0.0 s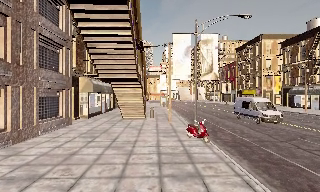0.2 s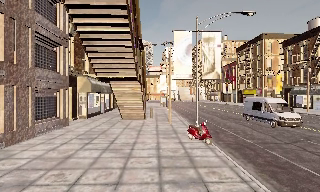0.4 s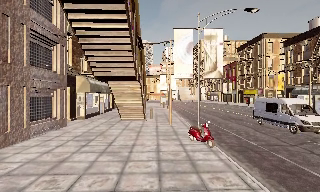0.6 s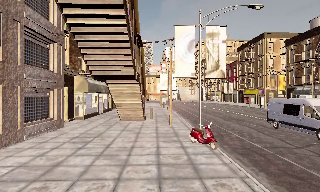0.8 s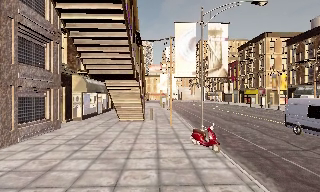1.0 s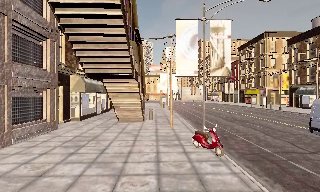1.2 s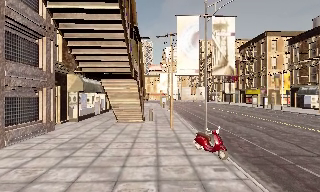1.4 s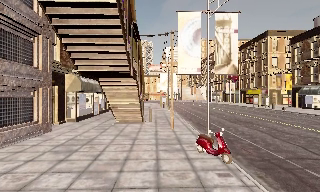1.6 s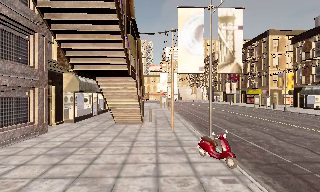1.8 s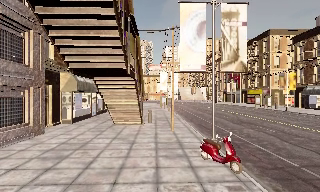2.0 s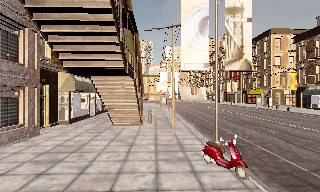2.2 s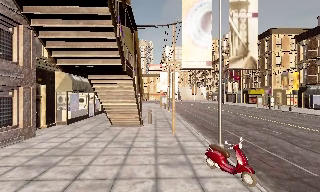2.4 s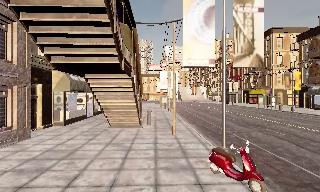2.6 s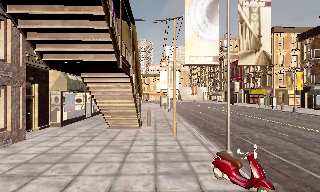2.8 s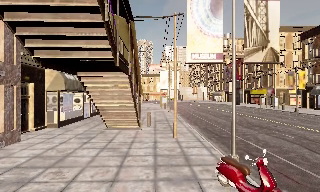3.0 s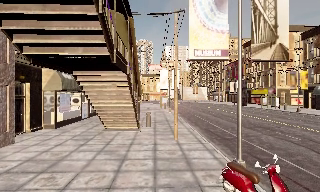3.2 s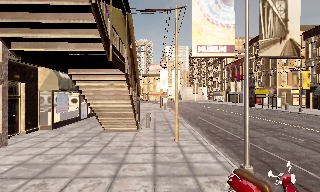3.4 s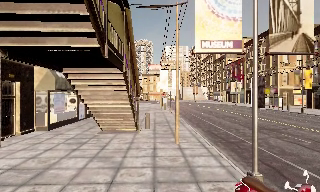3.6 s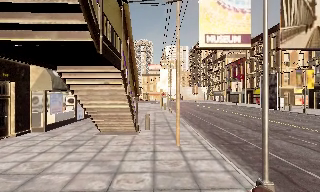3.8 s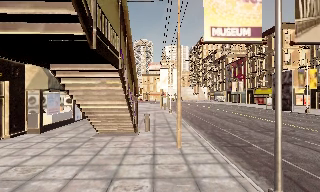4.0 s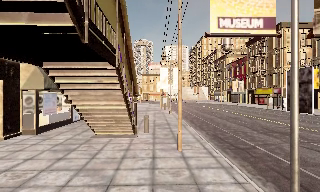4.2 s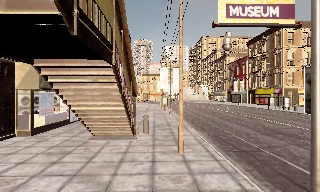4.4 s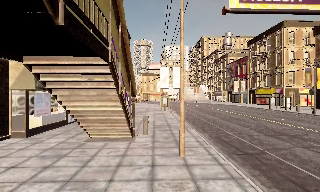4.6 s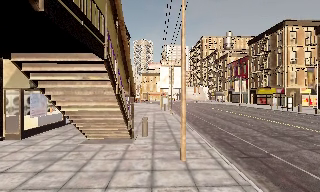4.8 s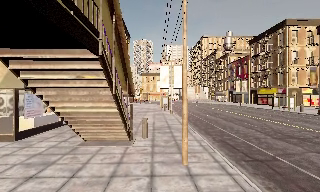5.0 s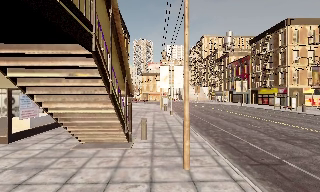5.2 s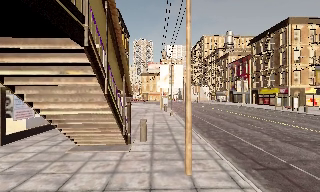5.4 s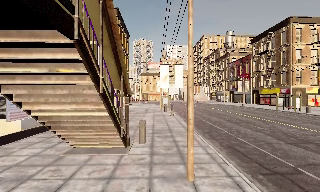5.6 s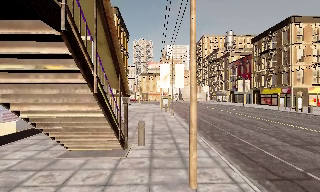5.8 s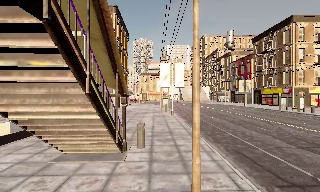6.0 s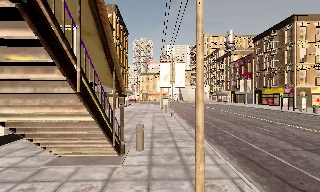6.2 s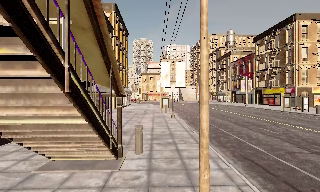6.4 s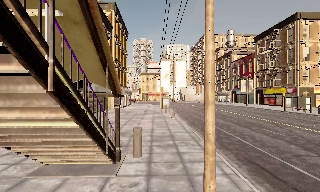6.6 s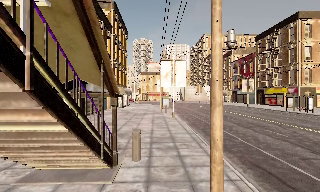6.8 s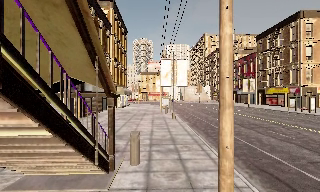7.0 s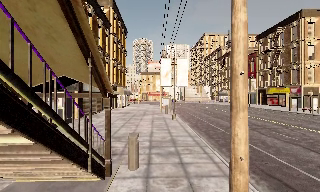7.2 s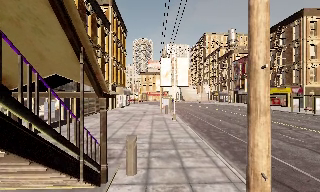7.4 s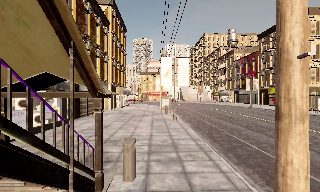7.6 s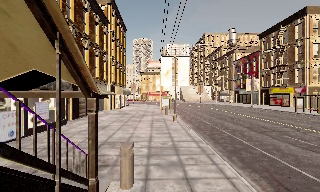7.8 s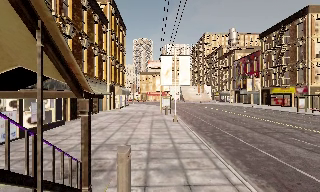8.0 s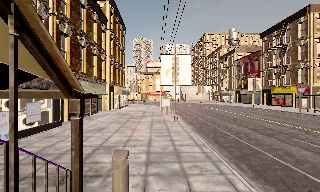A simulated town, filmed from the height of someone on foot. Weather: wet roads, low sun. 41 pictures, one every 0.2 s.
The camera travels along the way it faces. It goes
forward.
0.0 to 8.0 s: The camera travels forward, about 15 m, so what stands in front looms larger.
The film runs forward here.
